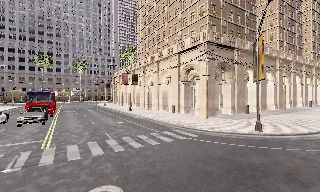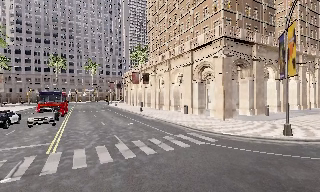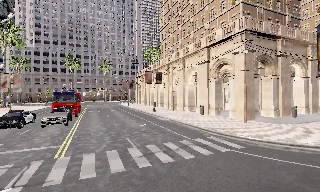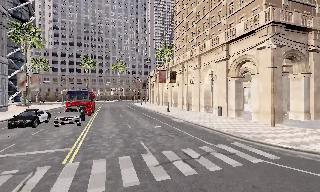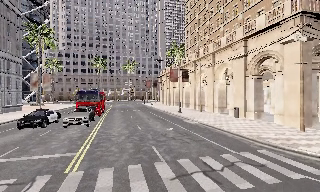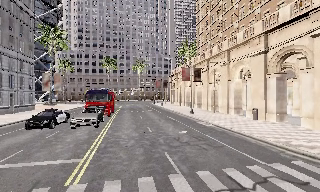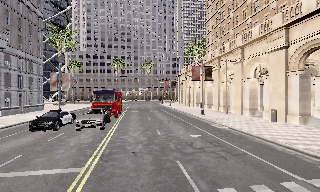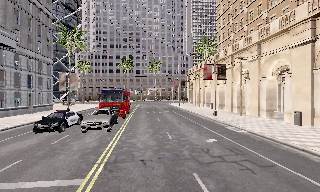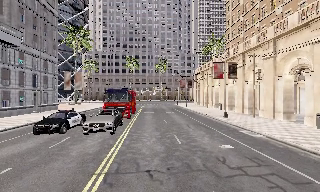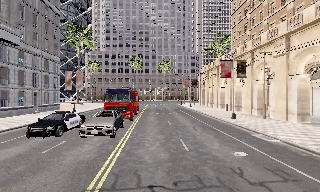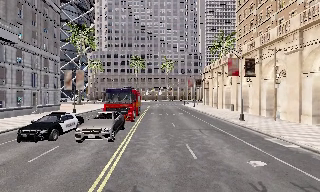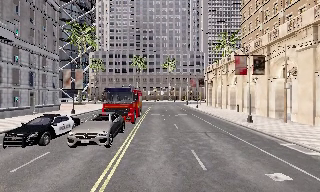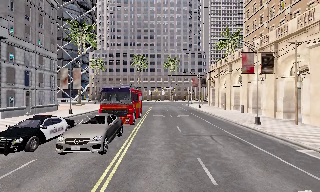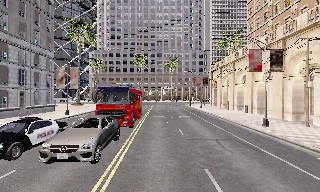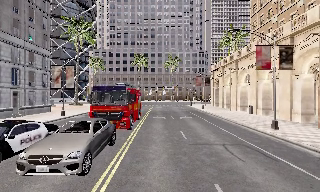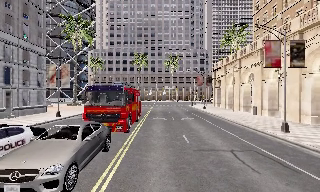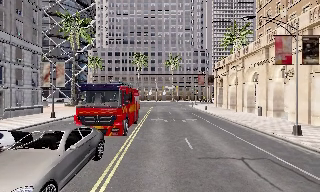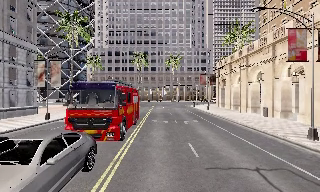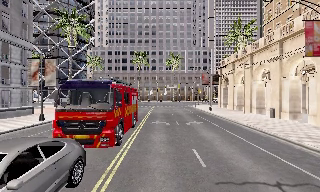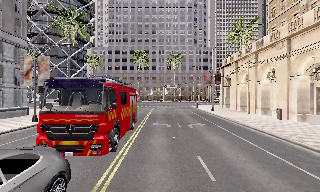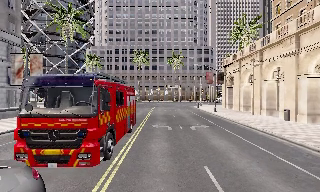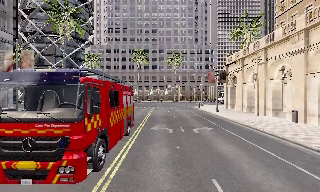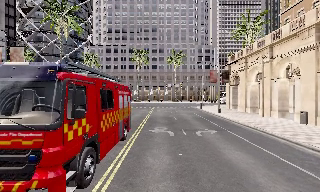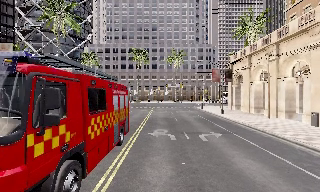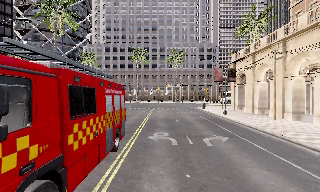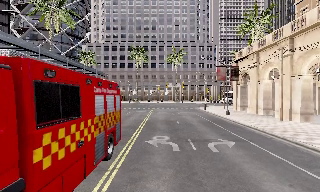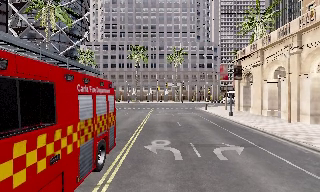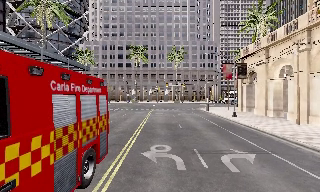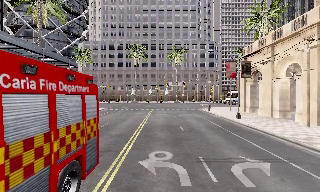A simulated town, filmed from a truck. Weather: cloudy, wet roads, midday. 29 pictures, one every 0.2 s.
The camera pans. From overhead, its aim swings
counterclockwise.
The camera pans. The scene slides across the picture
to the right.
0.0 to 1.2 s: The scene slides to the right, as the camera pans about 20 degrees to its left. It travels forward, about 6 m, so what stands in front looms larger.
1.2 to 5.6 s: The camera travels forward, about 20 m, so what stands in front looms larger.
The film runs forward here.
